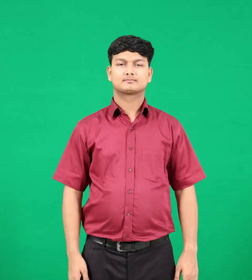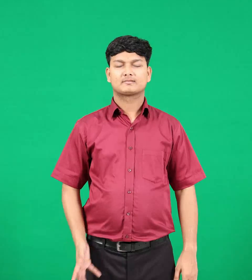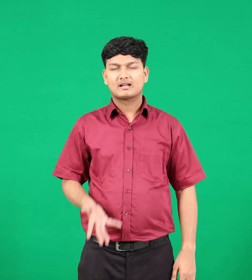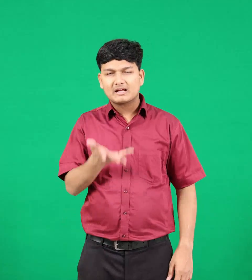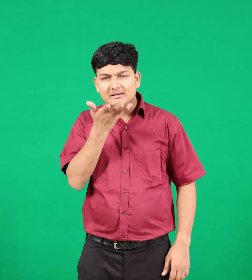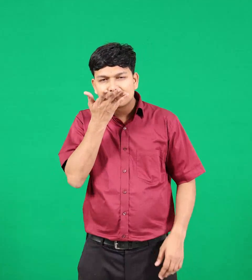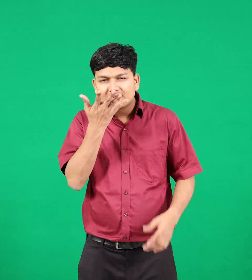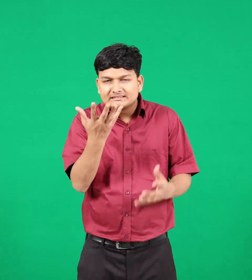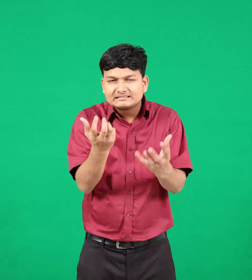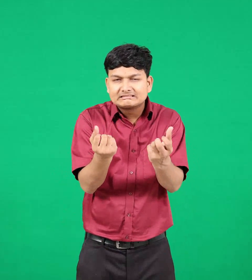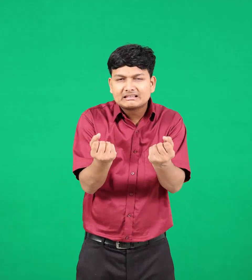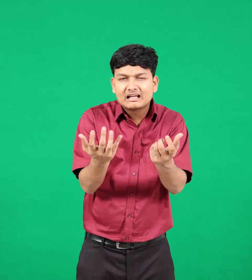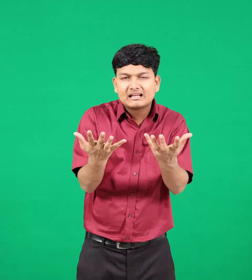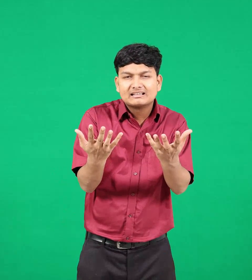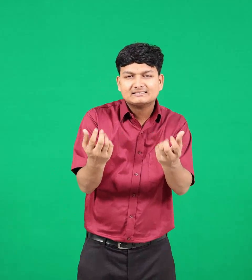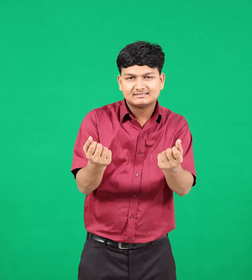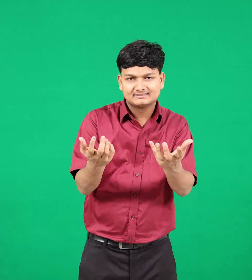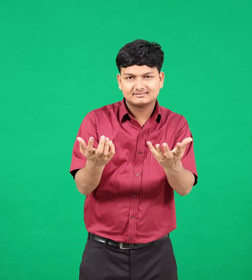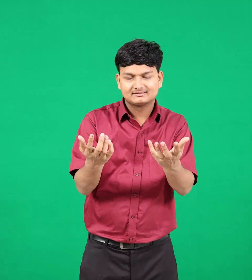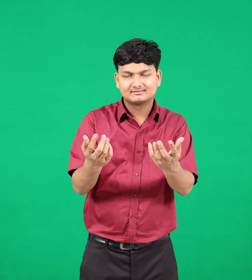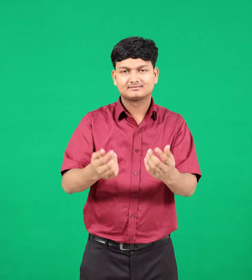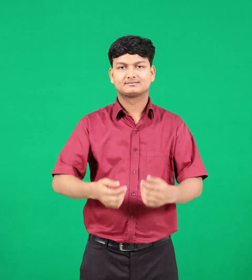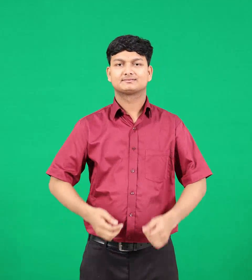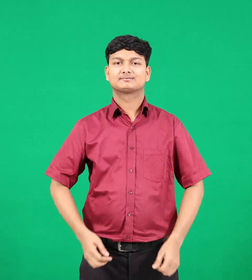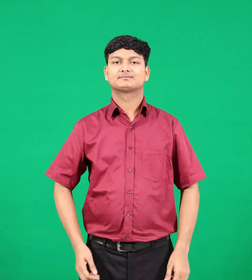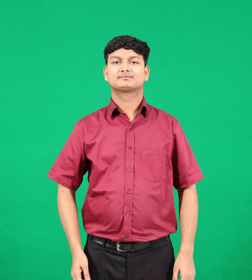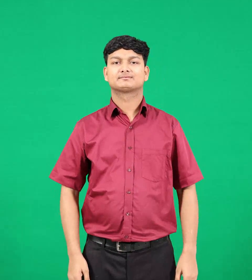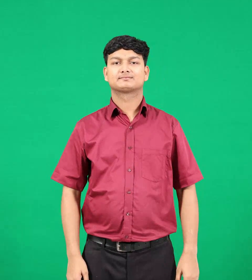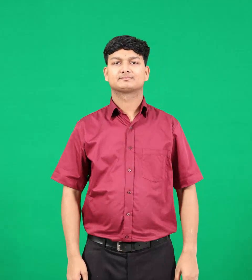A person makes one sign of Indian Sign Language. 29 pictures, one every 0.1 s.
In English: wet
